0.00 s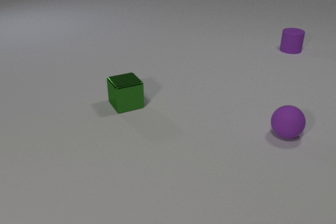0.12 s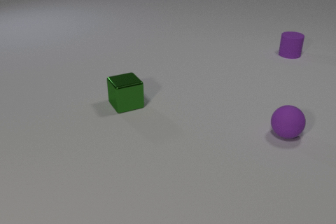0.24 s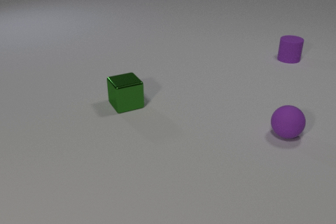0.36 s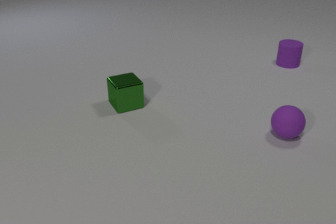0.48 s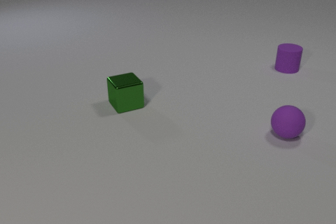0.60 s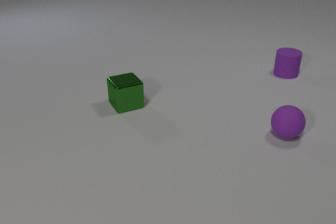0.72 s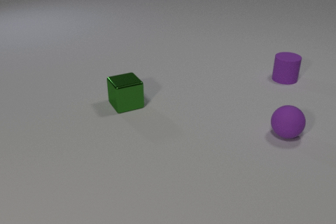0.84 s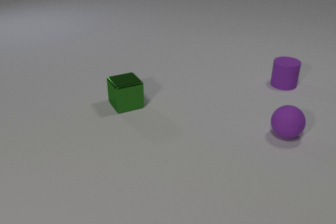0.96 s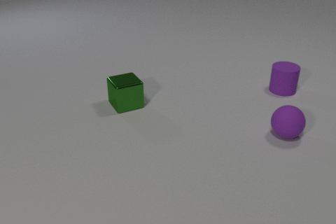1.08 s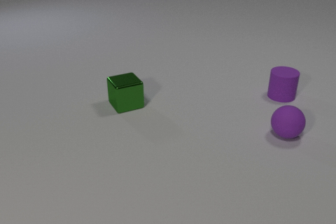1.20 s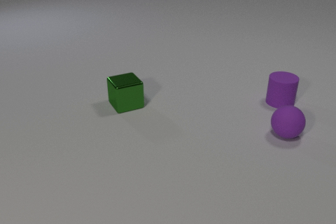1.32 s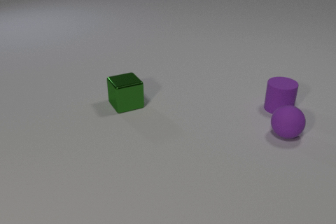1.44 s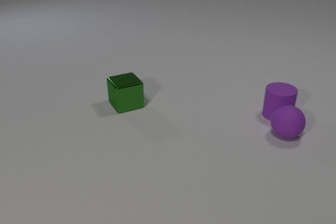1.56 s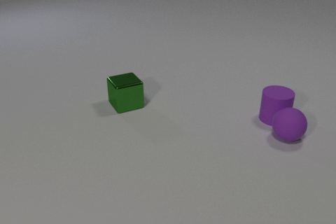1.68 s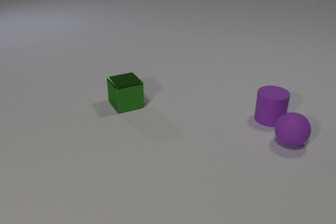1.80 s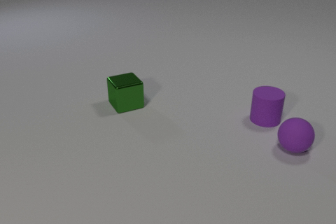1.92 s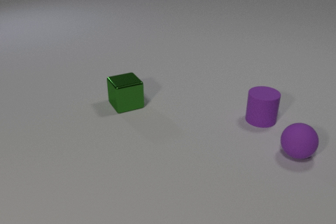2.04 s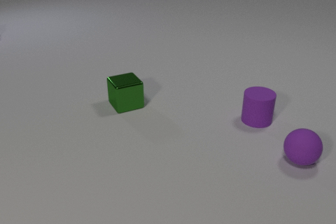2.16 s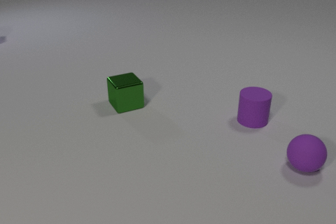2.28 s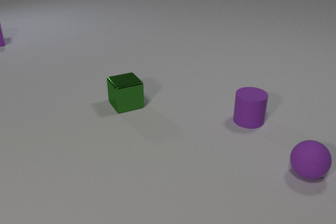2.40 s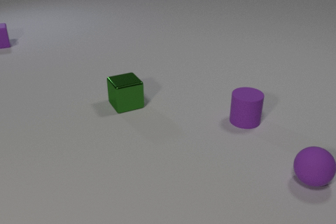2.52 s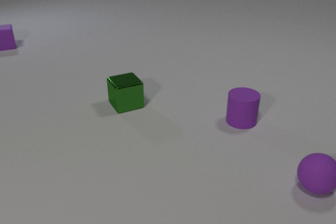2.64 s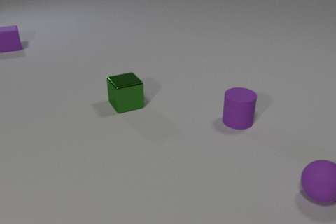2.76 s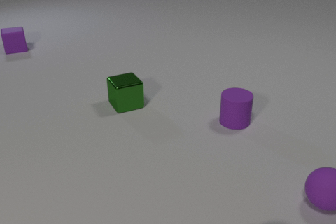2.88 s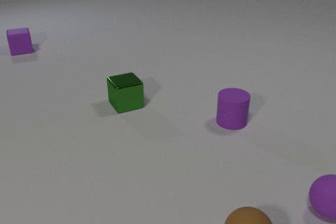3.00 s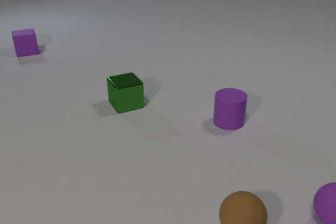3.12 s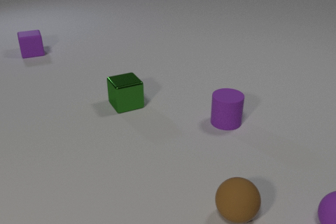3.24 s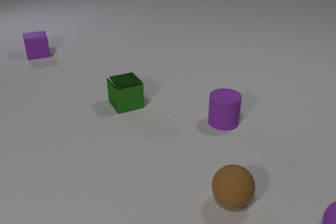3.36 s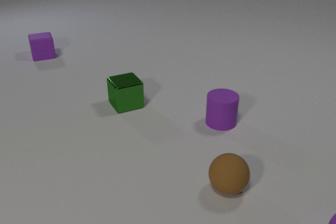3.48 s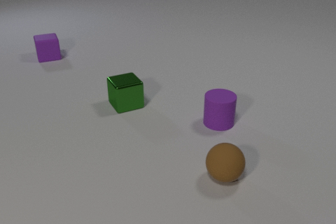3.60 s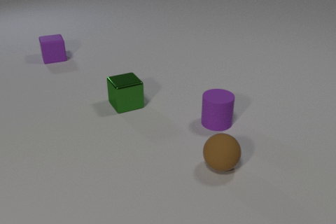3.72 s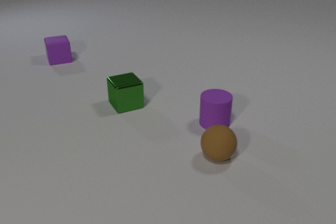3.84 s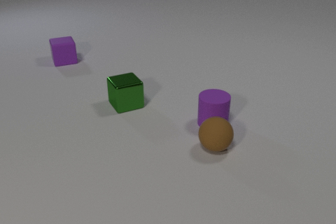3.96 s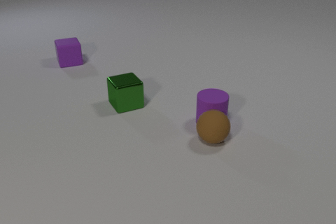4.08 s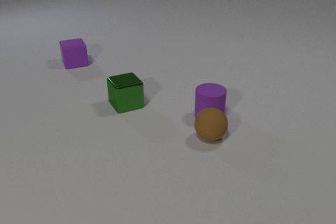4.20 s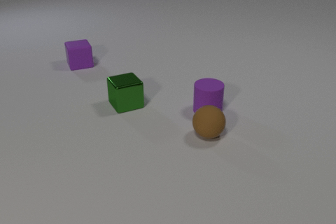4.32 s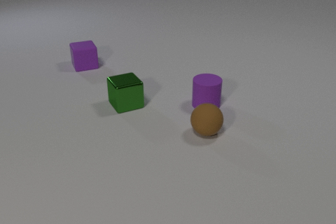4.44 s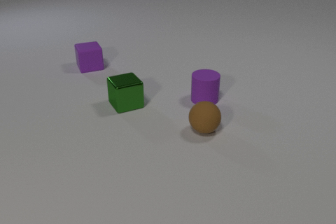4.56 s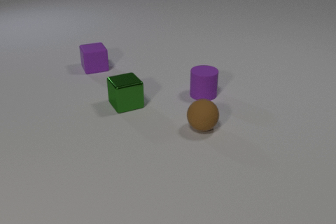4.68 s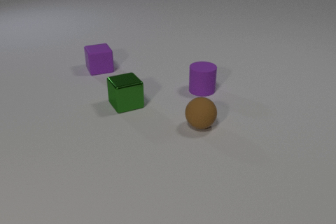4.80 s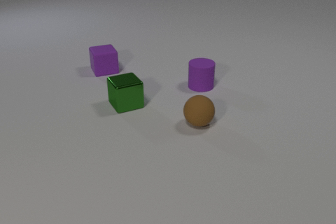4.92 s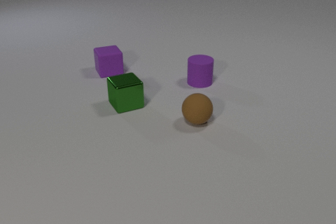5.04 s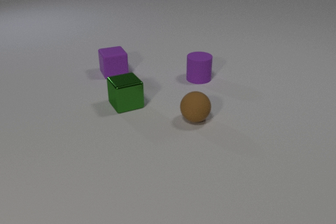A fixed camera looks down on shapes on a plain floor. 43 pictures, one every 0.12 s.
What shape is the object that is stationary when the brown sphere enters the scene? cube.
Are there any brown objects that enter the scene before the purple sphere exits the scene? yes.
What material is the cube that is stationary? metal.
0.00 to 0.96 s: The purple rubber cylinder slides toward the camera.
0.96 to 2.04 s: The purple rubber cylinder slides toward the camera. The purple rubber sphere rolls toward the camera. The purple rubber cylinder and the purple rubber sphere collide.
2.04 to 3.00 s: The purple rubber cylinder slides to the left. The purple rubber sphere rolls toward the camera and to the right. The brown rubber sphere comes in at the bottom edge, rolls away from the camera. The purple rubber cube comes in at the left edge, slides toward the camera and to the right.
3.00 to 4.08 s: The purple rubber cylinder slides to the left and away from the camera. The purple rubber sphere rolls toward the camera and to the right, leaves at the bottom edge. The brown rubber sphere rolls away from the camera. The purple rubber cube slides toward the camera and to the right. The purple rubber cylinder and the brown rubber sphere collide.
4.08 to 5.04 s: The purple rubber cylinder slides away from the camera. The brown rubber sphere rolls away from the camera and to the left. The purple rubber cube slides to the right and toward the camera.
